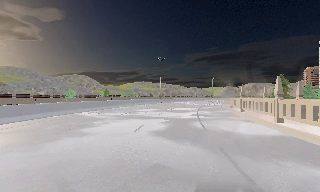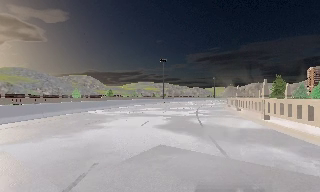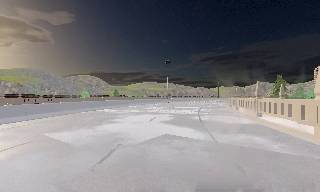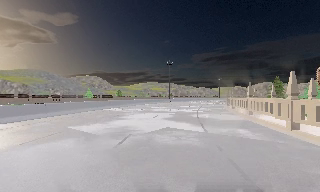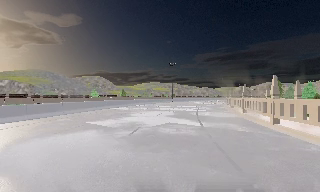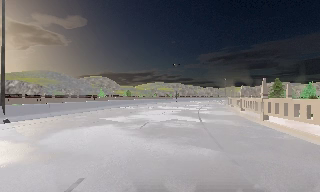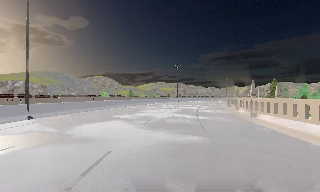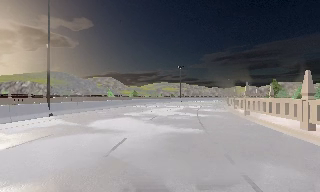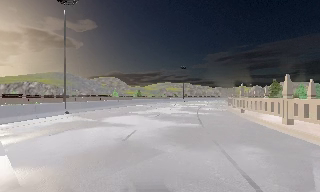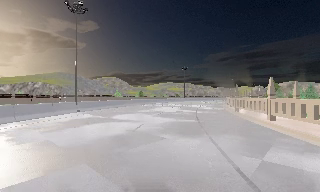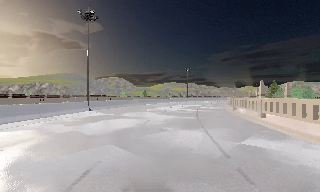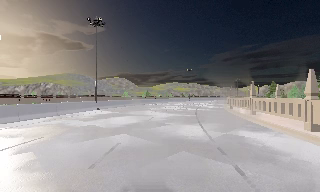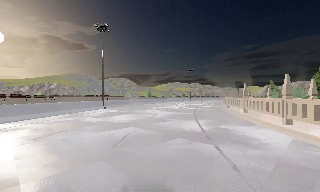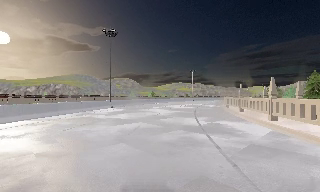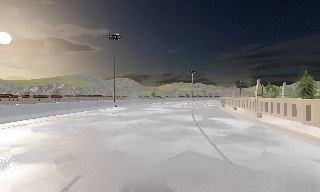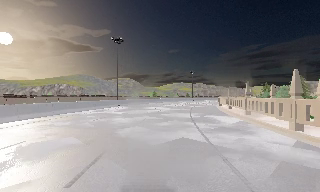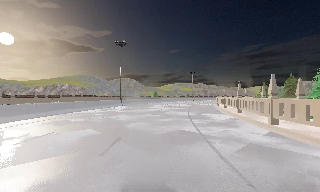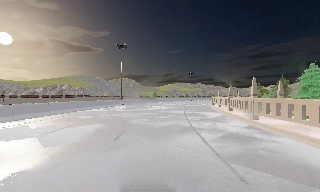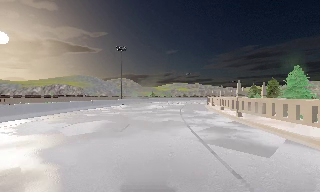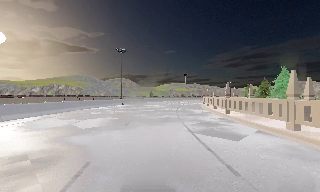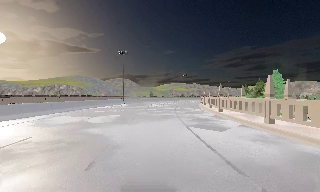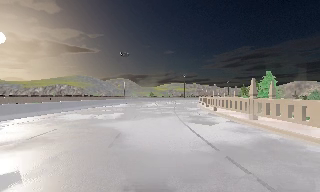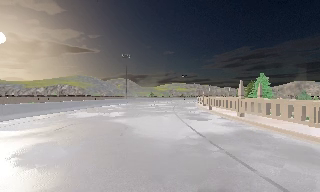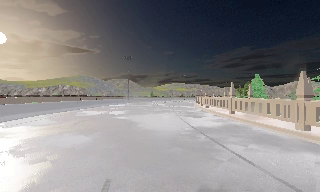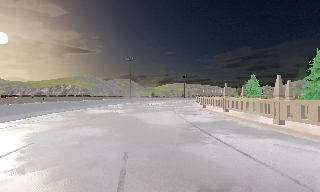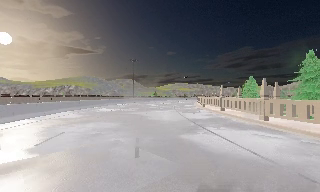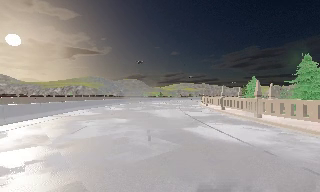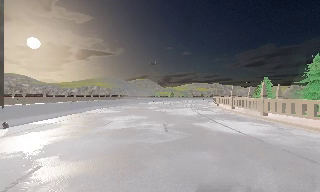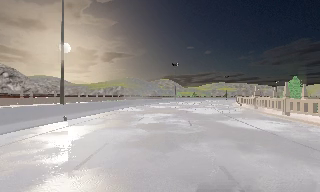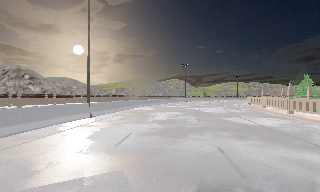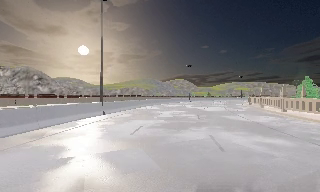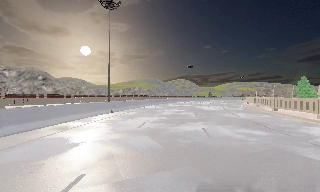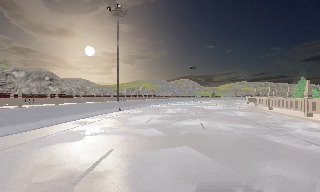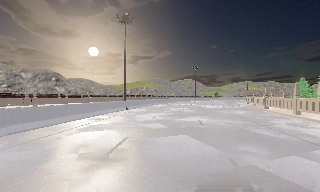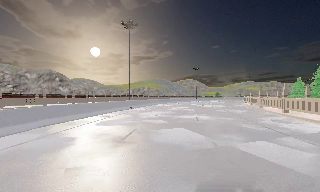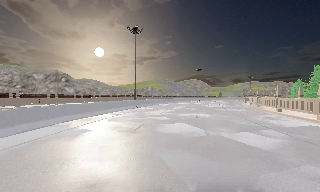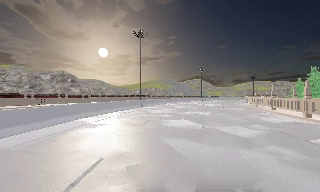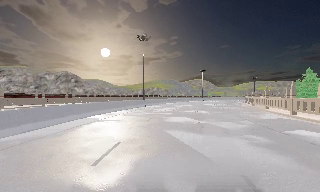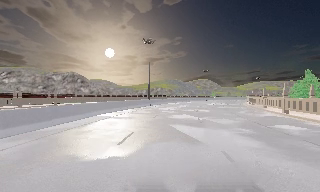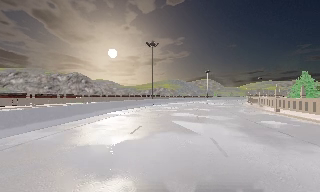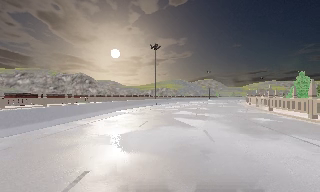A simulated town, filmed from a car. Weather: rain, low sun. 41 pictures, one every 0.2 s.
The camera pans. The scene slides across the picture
to the right.
The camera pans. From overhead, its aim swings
counterclockwise.
0.0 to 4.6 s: The camera swings to its left by about 10 degrees, and the scene slides to the right. It travels backward, about 35 m, so what stands in front gets smaller.
4.6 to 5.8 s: The camera pans to its left, which is counterclockwise from overhead, by about 20 degrees. It travels backward, about 10 m, so what stands in front gets smaller.
5.8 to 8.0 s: The camera pans to its left, which is counterclockwise from overhead, by about 10 degrees. It travels backward, about 18 m, so what stands in front gets smaller.
The film runs backward here.
